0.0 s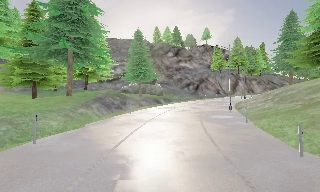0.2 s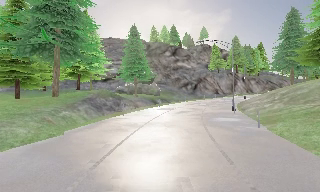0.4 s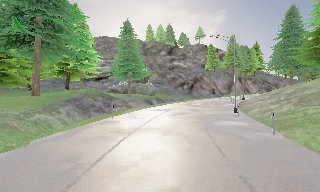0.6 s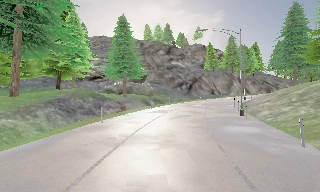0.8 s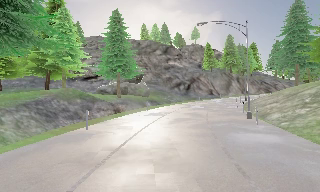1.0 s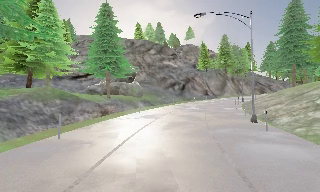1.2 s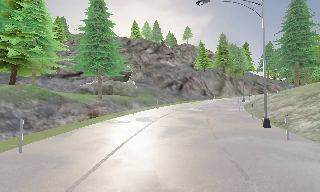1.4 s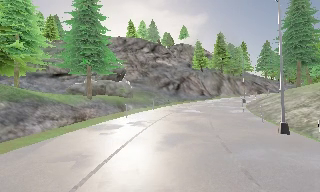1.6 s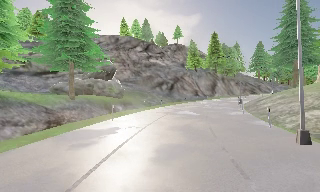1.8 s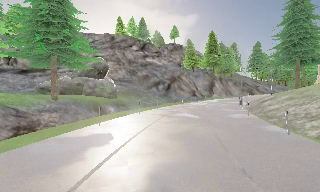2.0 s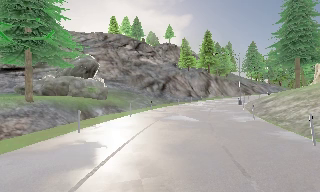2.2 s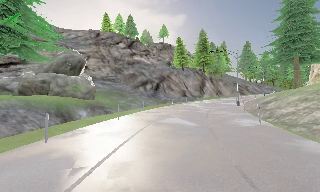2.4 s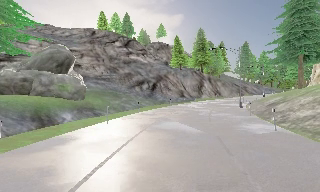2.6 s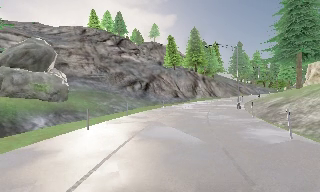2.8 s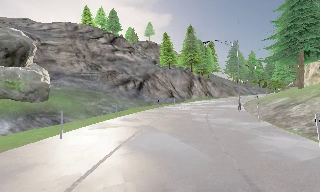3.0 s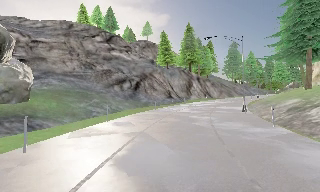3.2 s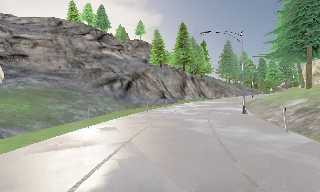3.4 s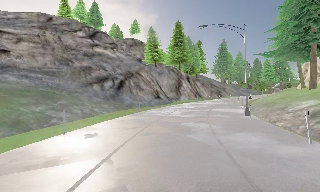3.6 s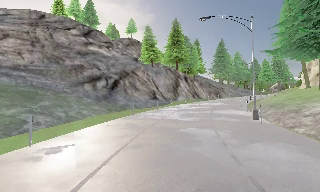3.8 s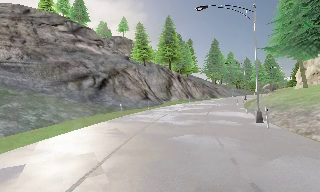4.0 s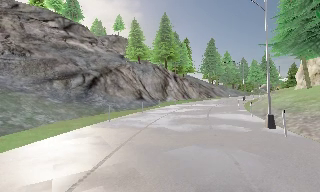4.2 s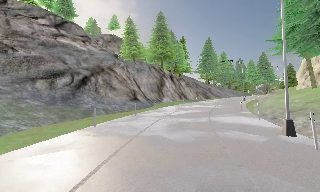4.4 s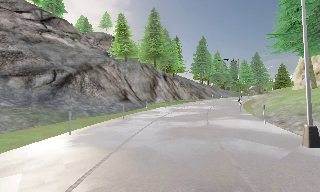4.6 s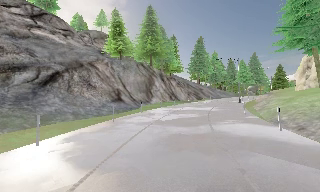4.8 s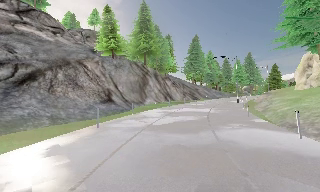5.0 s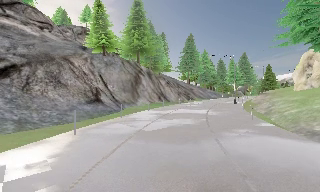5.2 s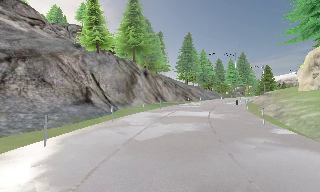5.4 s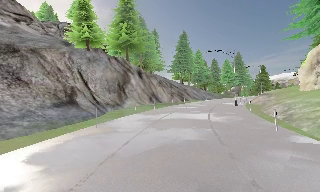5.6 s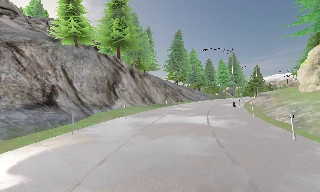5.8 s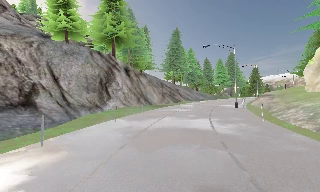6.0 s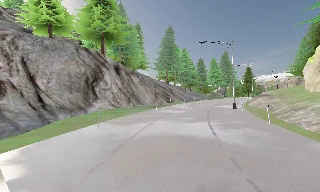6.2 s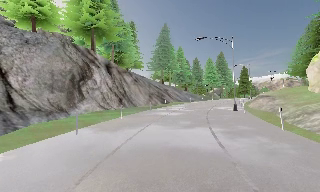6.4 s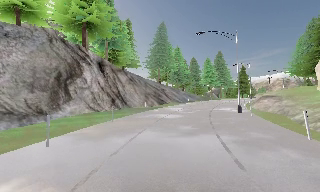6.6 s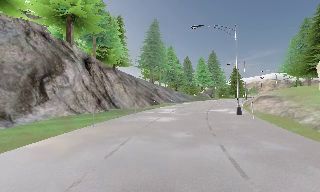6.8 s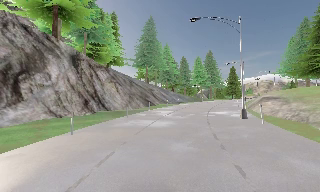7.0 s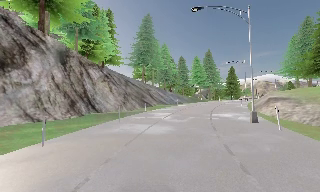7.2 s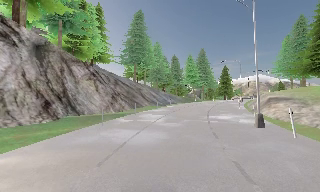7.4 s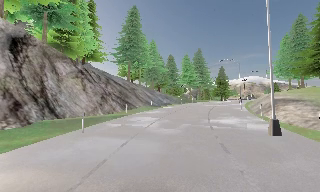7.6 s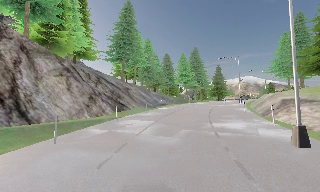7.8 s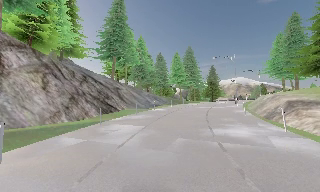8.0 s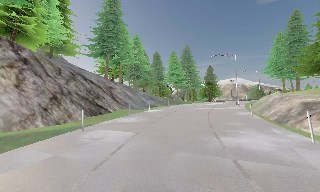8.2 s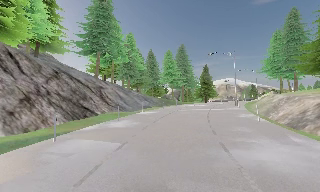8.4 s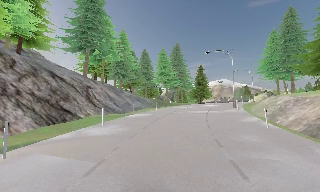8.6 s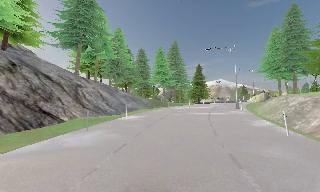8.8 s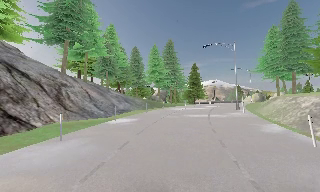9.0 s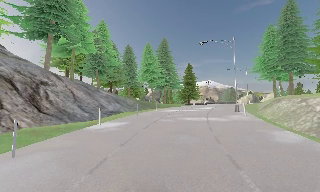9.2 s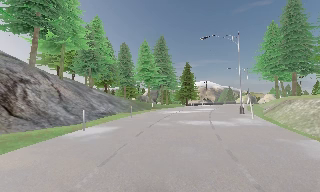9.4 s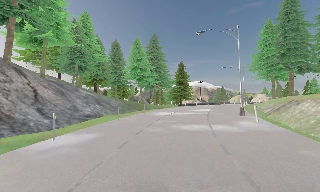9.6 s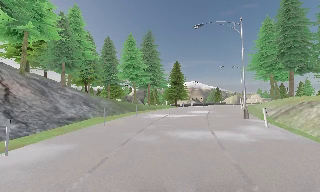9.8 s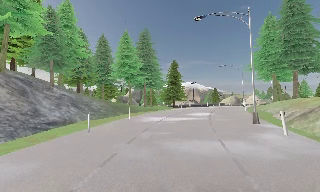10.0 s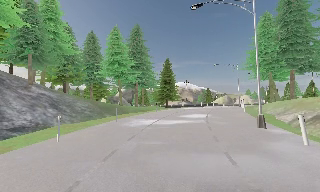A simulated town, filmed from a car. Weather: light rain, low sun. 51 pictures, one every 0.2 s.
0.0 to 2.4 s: The camera swings to its right by about 15 degrees, and the scene slides to the left. It travels forward, about 19 m, so what stands in front looms larger.
2.4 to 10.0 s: The camera pans to its right, which is clockwise from overhead, by about 65 degrees. It travels forward, about 60 m.
The film runs forward here.
